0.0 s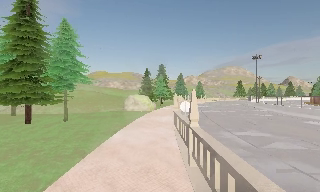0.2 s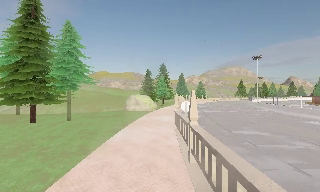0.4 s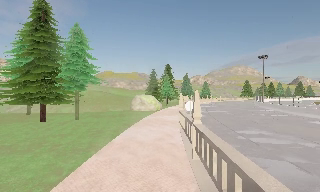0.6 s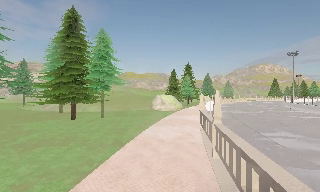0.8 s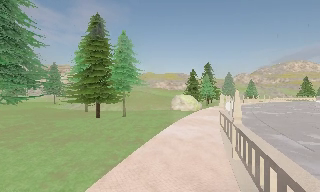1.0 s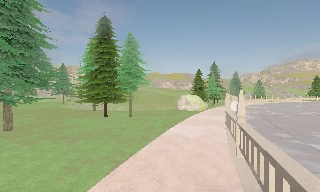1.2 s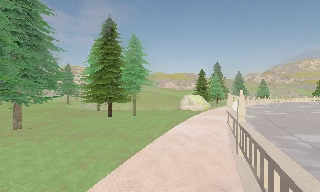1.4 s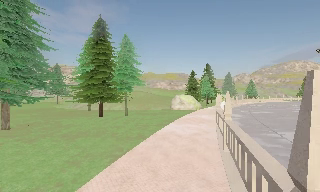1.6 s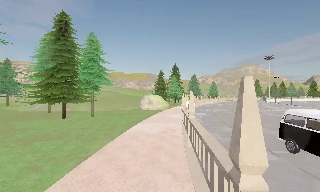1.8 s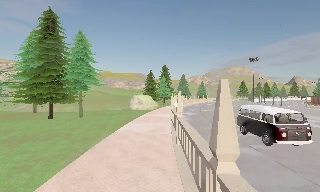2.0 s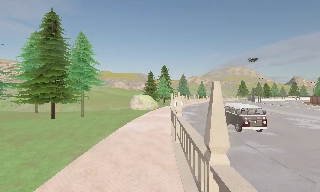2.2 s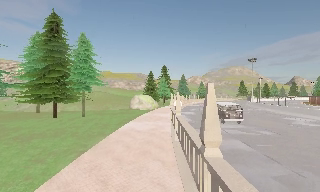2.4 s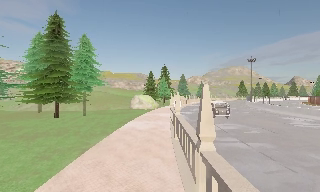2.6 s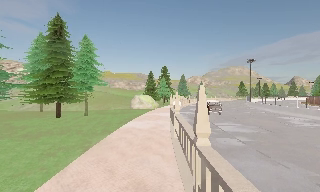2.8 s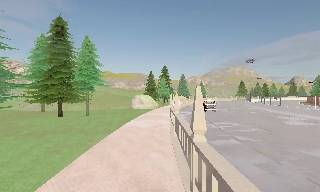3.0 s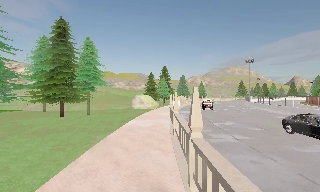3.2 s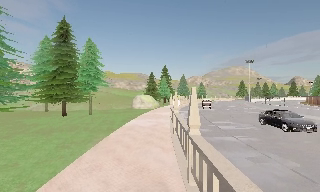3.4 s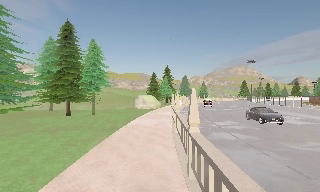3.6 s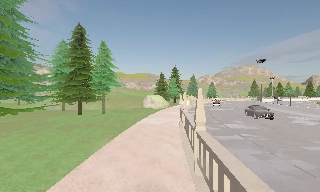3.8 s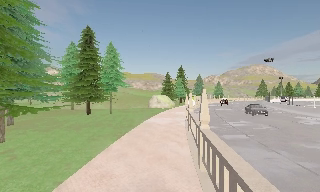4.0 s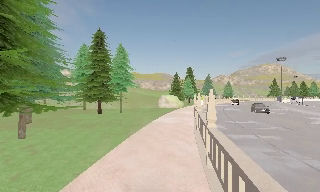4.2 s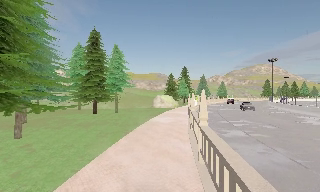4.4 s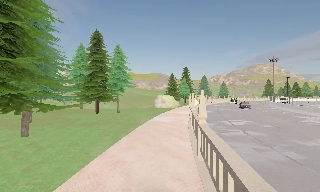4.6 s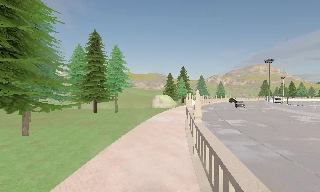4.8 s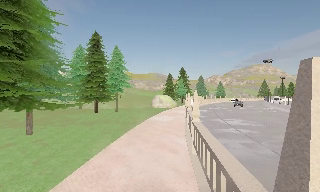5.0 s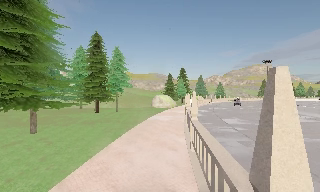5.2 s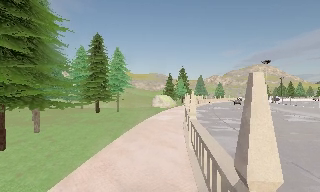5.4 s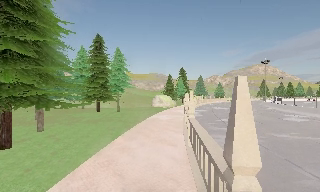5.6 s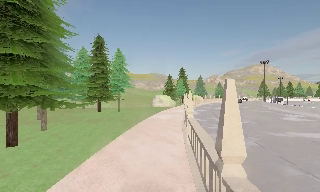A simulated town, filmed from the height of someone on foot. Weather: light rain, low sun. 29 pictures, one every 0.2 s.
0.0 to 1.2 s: The camera swings to its left by about 20 degrees, and the scene slides to the right. It travels backward, about 2 m, so what stands in front gets smaller.
1.2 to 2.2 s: The camera pans to its right, which is clockwise from overhead, by about 20 degrees. It travels backward, about 1.5 m, so what stands in front gets smaller.
2.2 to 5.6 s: The camera travels backward, about 6 m, so what stands in front gets smaller.
The film runs backward here.
